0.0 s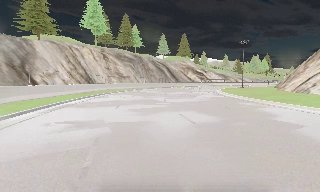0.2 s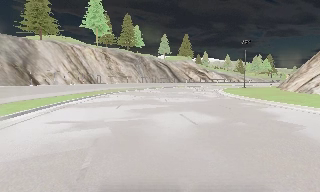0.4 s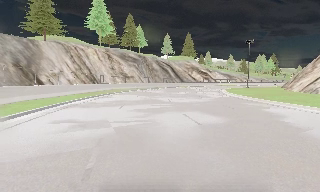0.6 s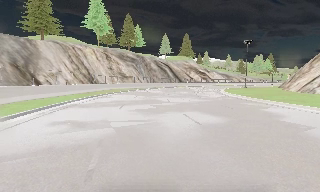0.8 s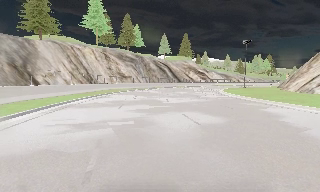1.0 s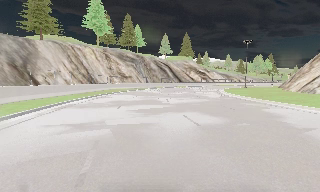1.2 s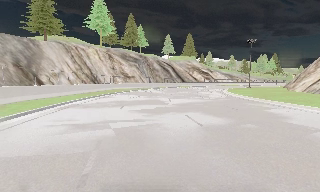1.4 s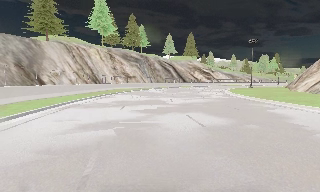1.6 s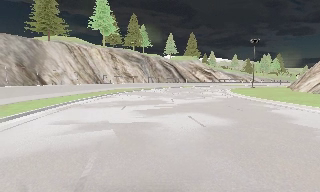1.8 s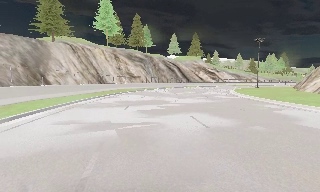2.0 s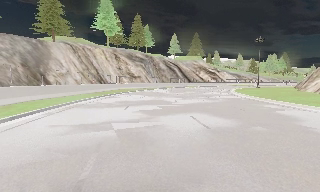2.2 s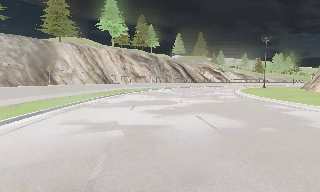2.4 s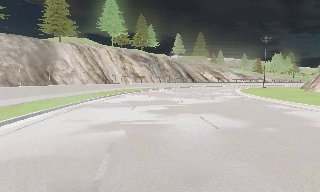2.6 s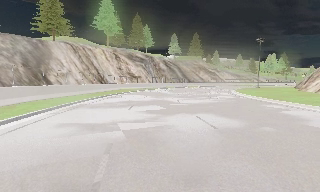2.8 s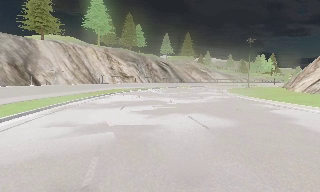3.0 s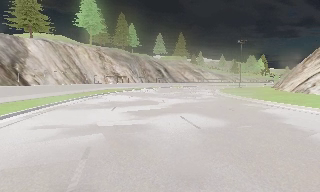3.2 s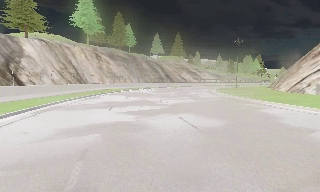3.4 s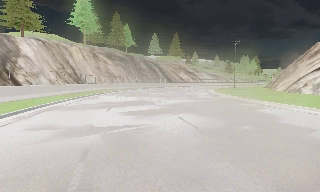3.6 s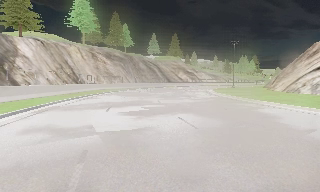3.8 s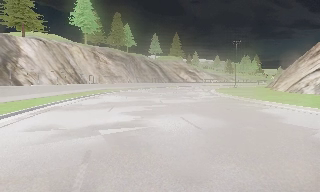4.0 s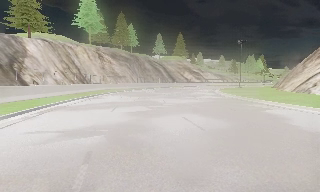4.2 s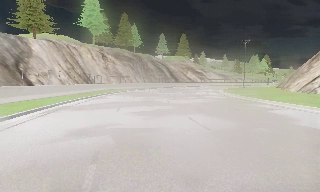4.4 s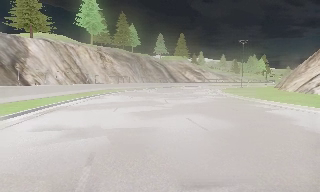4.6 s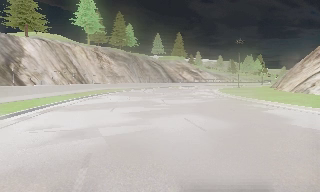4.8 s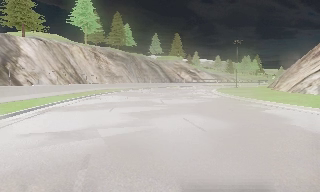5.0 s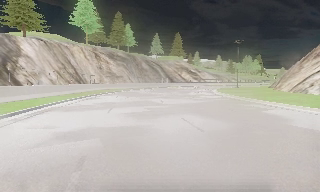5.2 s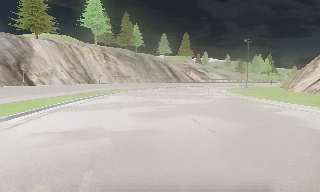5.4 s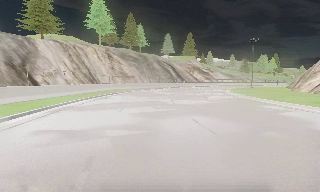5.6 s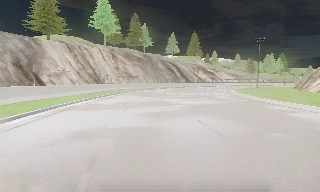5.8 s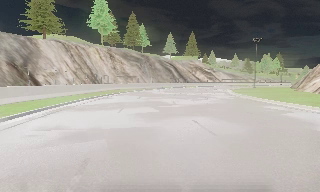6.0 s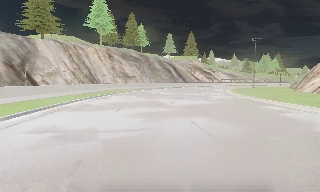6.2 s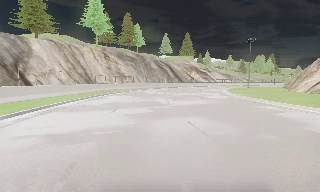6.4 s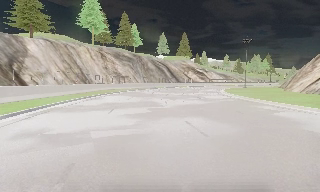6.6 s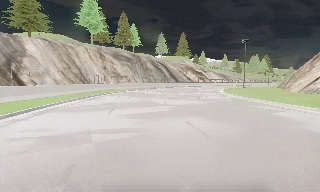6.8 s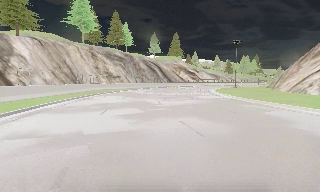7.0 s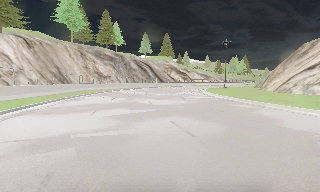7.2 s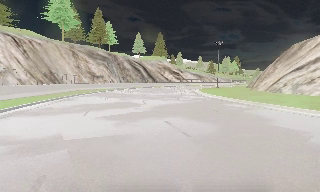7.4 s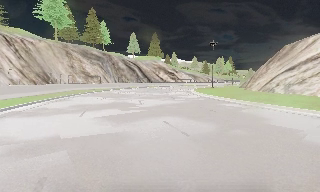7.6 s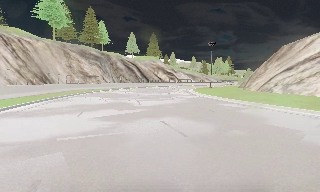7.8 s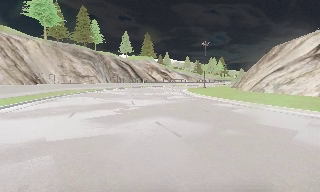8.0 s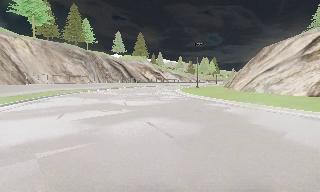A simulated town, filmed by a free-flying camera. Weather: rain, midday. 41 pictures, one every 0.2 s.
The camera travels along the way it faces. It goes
forward.
0.0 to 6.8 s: The camera travels forward, about 1.5 m, so what stands in front looms larger.
6.8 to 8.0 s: The camera pans to its right, which is clockwise from overhead, by about 10 degrees.
The film runs forward here.
